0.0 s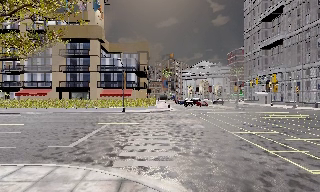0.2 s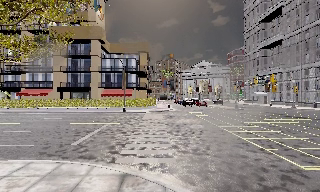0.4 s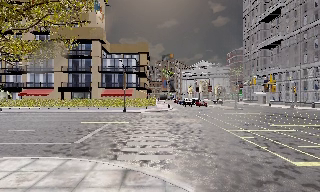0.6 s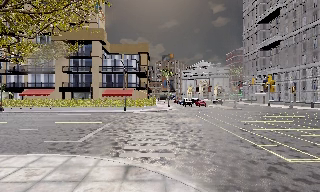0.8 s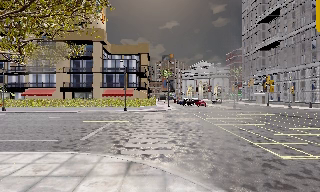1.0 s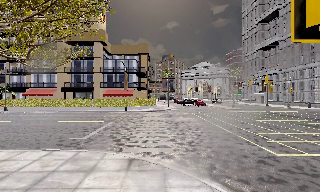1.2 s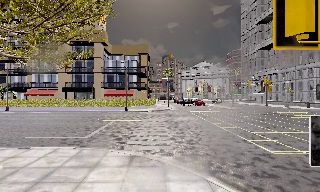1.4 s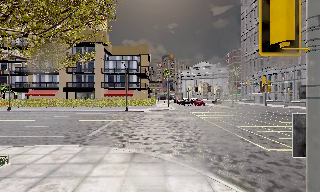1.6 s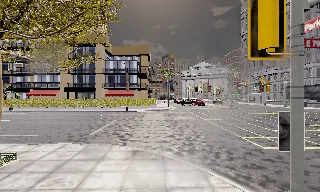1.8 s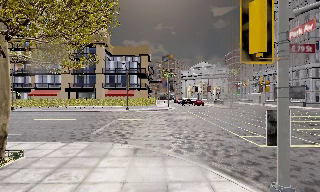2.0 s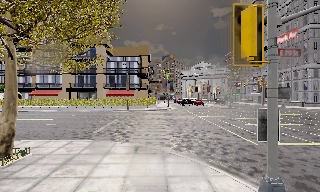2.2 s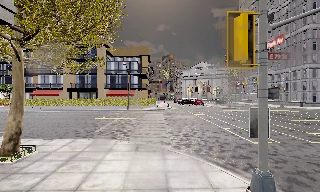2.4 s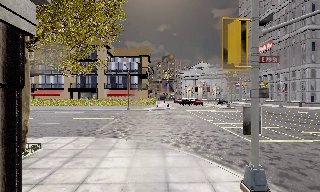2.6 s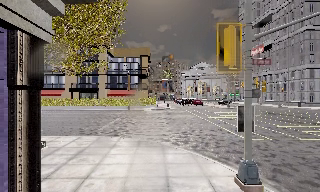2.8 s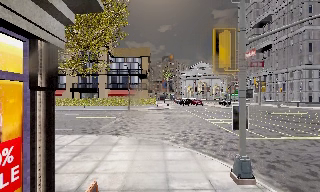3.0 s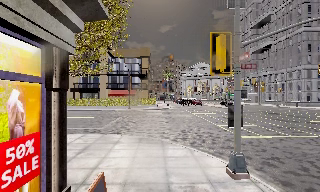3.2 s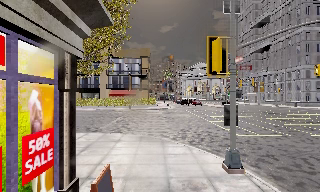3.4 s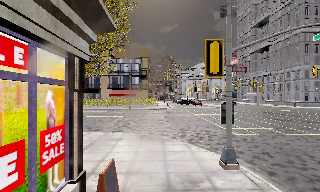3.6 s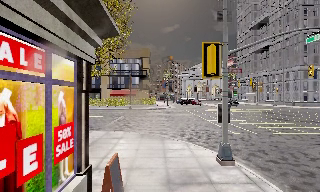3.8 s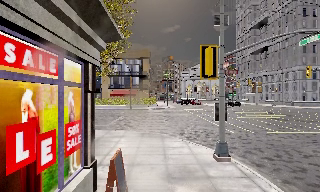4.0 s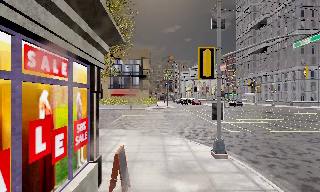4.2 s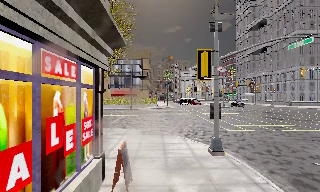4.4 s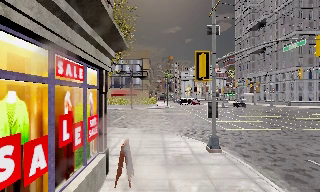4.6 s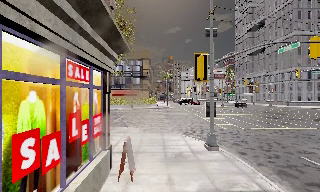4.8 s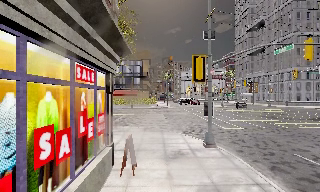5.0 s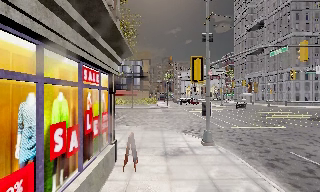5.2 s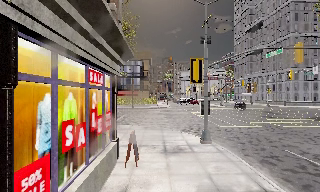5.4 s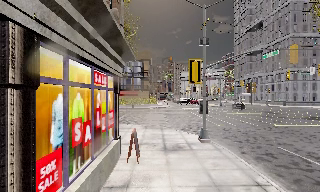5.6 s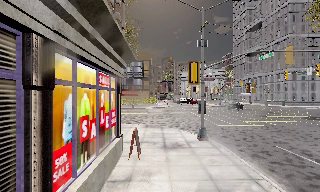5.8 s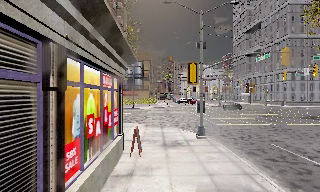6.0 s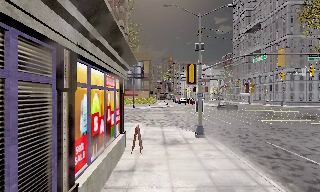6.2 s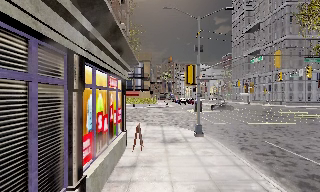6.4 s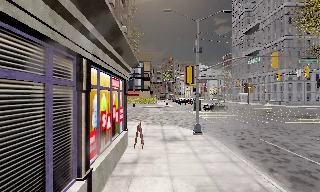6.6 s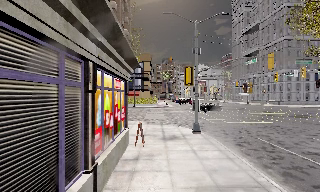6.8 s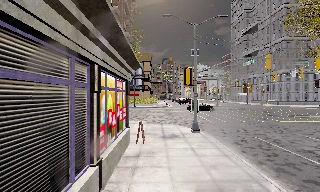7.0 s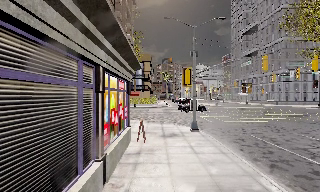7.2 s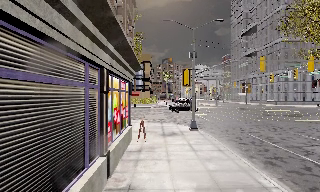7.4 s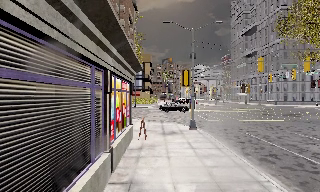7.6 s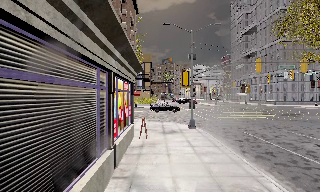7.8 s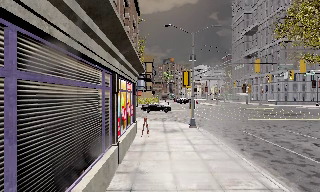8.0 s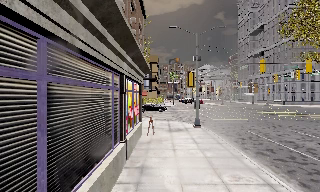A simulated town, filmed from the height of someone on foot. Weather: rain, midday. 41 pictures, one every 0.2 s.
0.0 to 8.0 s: The camera travels backward, about 13 m, so what stands in front gets smaller.
The film runs backward here.
